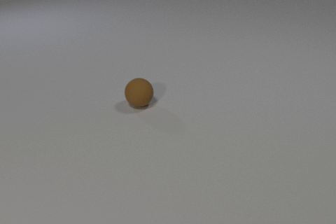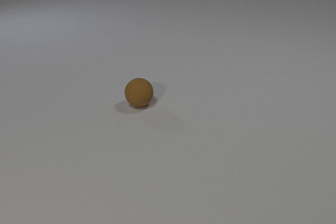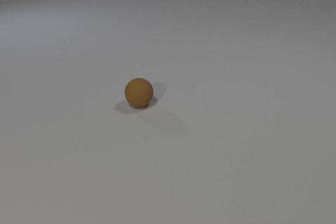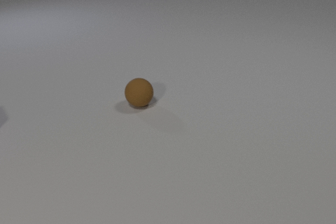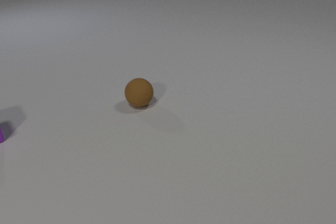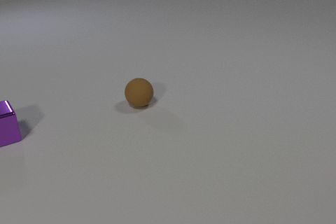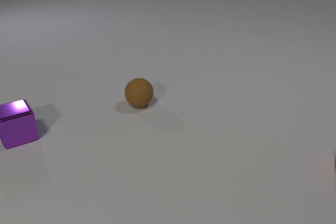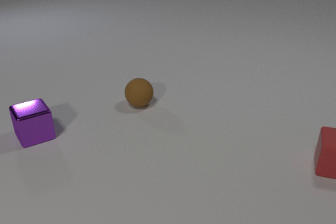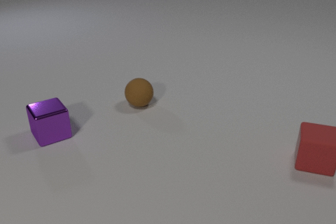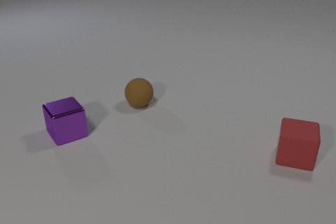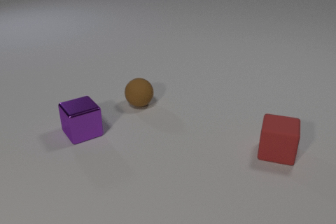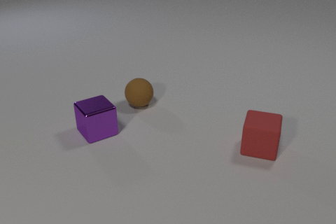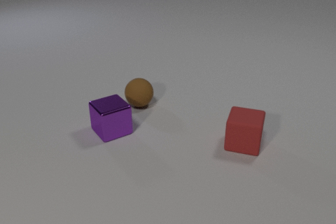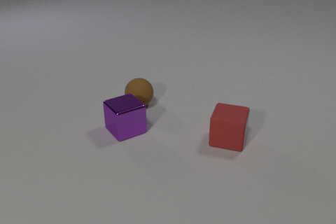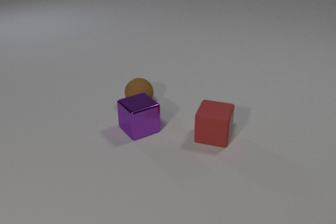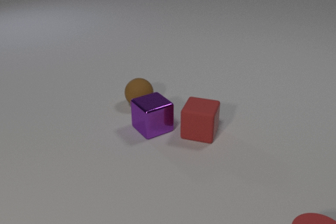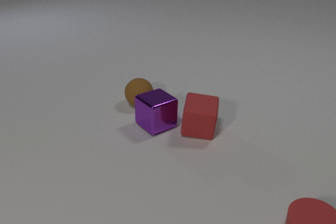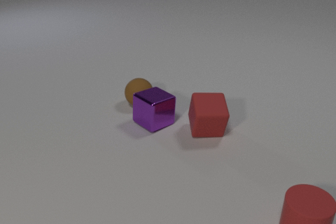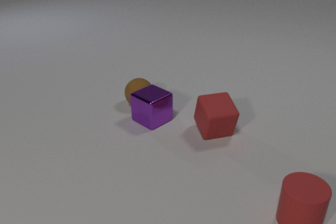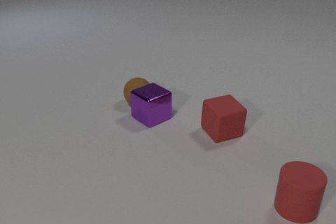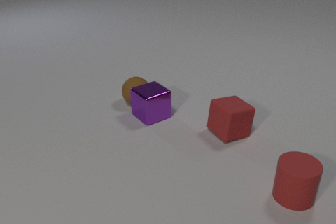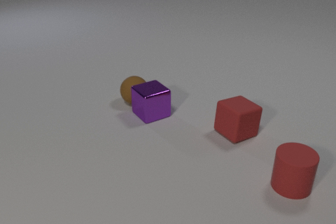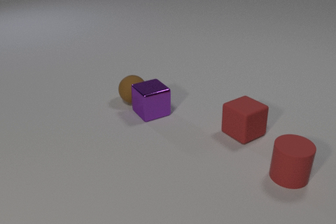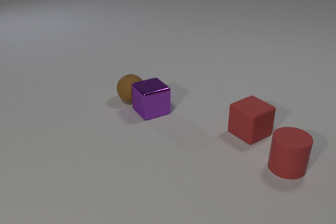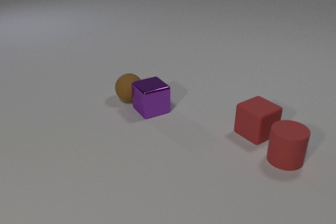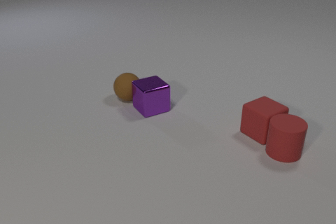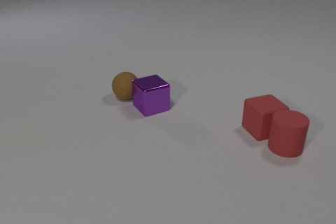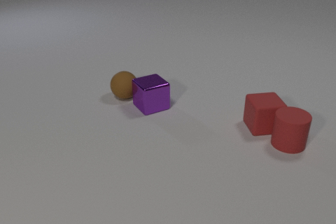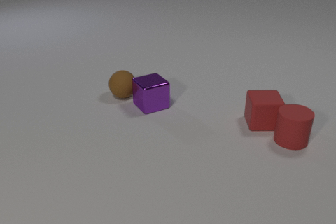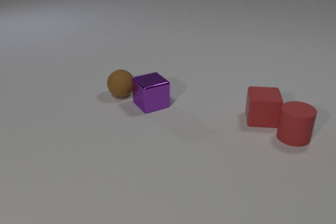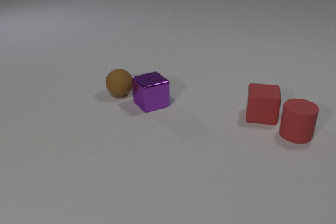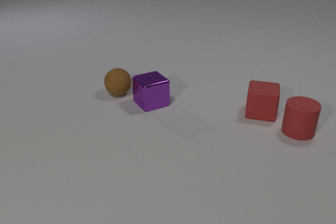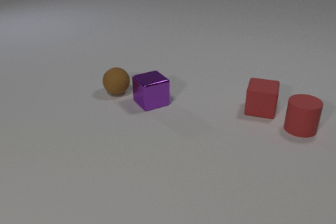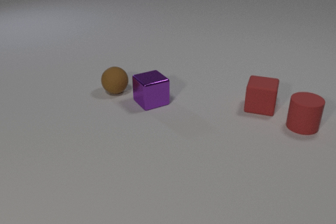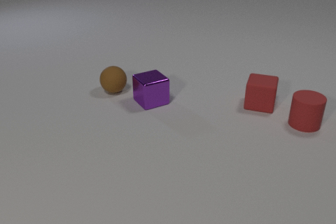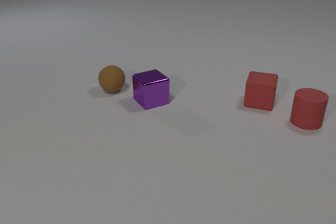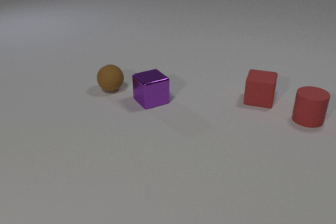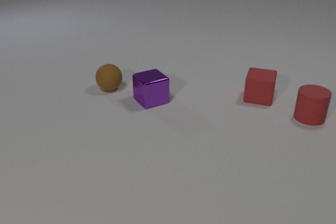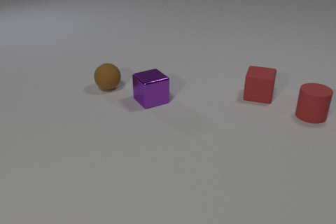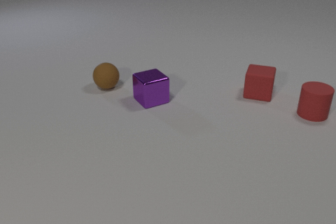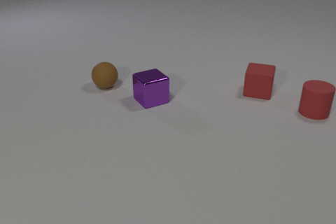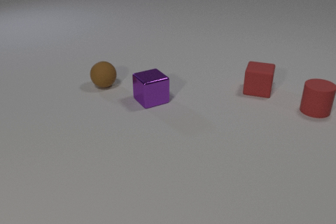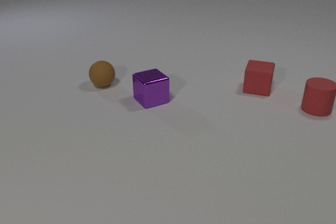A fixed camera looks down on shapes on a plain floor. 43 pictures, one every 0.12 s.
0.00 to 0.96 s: The purple metal cube comes in at the left edge, slides to the right. The red rubber cube comes in at the right edge, slides to the left.
0.96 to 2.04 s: The purple metal cube slides to the right. The red rubber cube slides to the left, spins so that its near face slides to the right, counterclockwise seen from above. The red rubber cylinder comes in at the bottom edge, slides away from the camera. The purple metal cube and the red rubber cube collide.
2.04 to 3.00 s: The purple metal cube slides away from the camera. The red rubber cube slides to the right, spins counterclockwise seen from above by about 30 degrees, its near face sliding to the right. The brown rubber sphere rolls away from the camera and to the left. The red rubber cylinder slides away from the camera. The purple metal cube and the brown rubber sphere collide. The red rubber cube and the red rubber cylinder collide.
3.00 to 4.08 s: The purple metal cube slides away from the camera. The red rubber cube slides away from the camera, spins clockwise seen from above by about 45 degrees, its near face sliding to the left. The brown rubber sphere rolls away from the camera and to the left. The red rubber cylinder slides away from the camera.
4.08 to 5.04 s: The red rubber cube slides away from the camera. The brown rubber sphere rolls away from the camera and to the left. The red rubber cylinder slides away from the camera.
What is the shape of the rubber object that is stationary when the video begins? sphere.
What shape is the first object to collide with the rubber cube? cube.
How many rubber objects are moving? 3.
